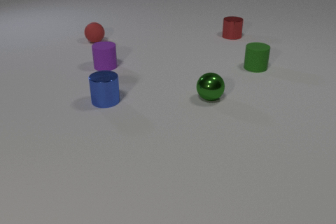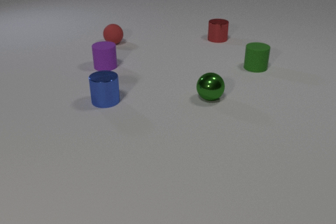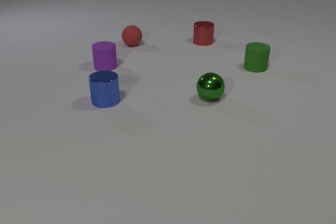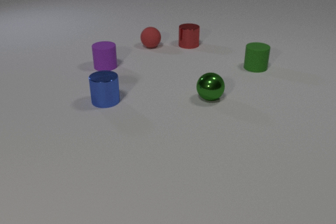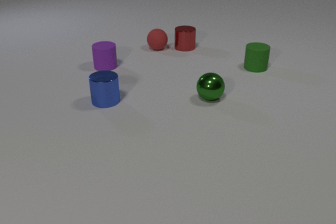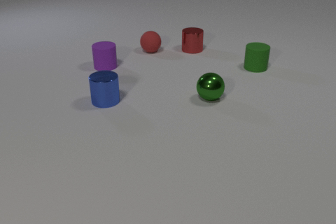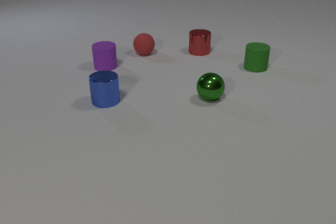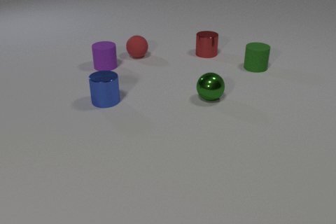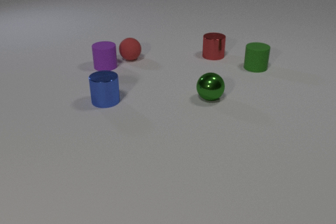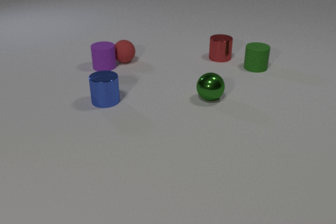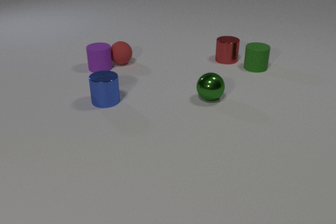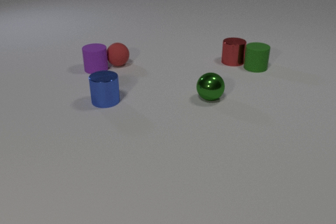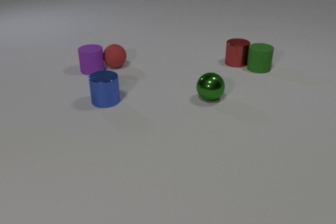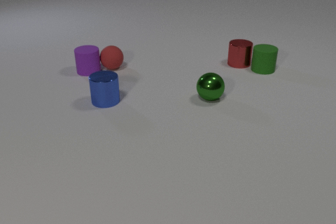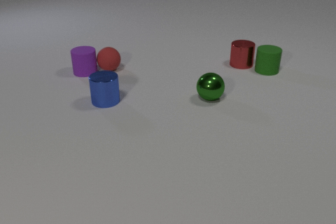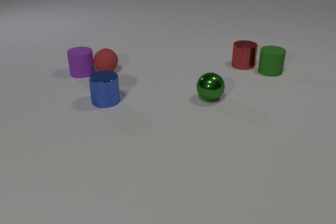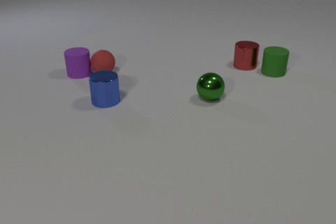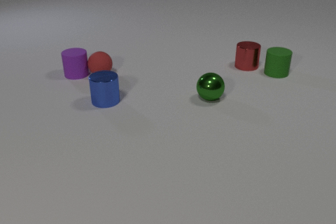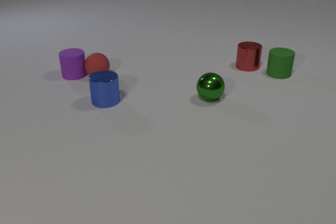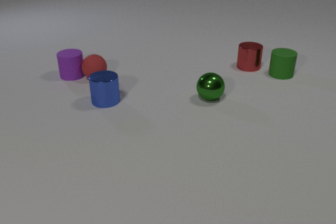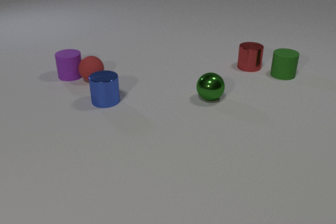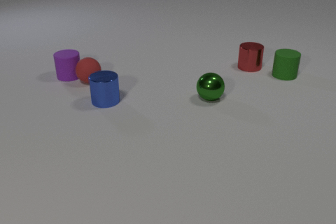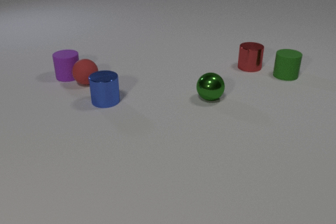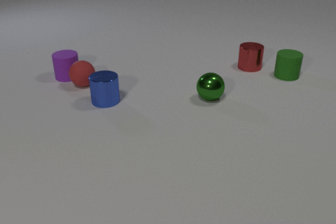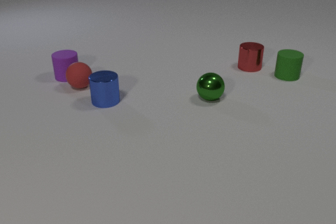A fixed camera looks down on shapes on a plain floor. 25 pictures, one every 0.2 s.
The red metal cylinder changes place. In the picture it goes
toward the camera.
The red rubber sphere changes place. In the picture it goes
toward the camera.
0.0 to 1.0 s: The red rubber sphere rolls to the right and toward the camera. The red metal cylinder slides toward the camera and to the left. The red rubber sphere and the red metal cylinder collide.
1.0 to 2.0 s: The red rubber sphere rolls toward the camera and to the left. The red metal cylinder slides to the right and toward the camera. The purple rubber cylinder slides to the left. The red rubber sphere and the purple rubber cylinder collide.
2.0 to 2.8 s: The red rubber sphere rolls toward the camera and to the left. The red metal cylinder slides to the right and toward the camera. The purple rubber cylinder slides to the left and toward the camera. The green rubber cylinder slides to the right and toward the camera. The red metal cylinder and the green rubber cylinder collide.
2.8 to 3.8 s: The red rubber sphere rolls toward the camera and to the left. The red metal cylinder slides to the right and toward the camera. The purple rubber cylinder slides to the left and toward the camera. The green rubber cylinder slides to the right.
3.8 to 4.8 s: The red rubber sphere rolls toward the camera and to the left. The green rubber cylinder slides to the right.
What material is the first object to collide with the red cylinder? rubber.
How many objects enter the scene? 0.
What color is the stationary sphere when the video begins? green.
